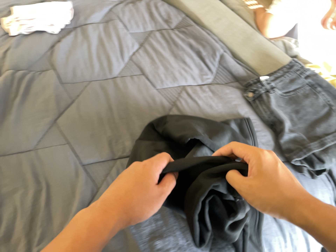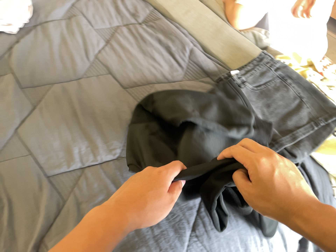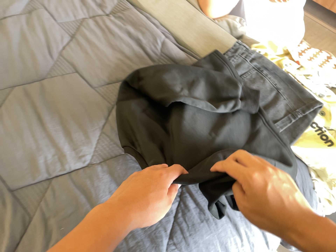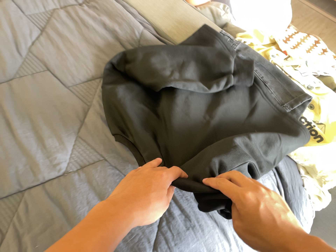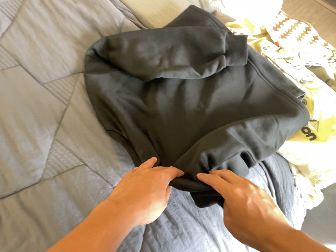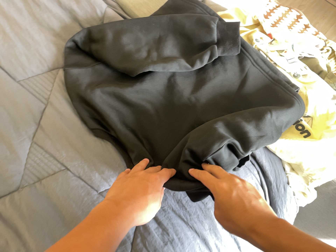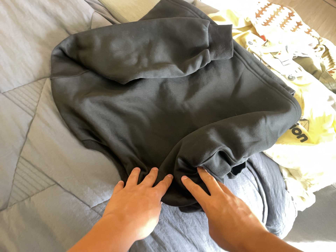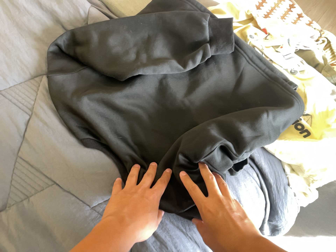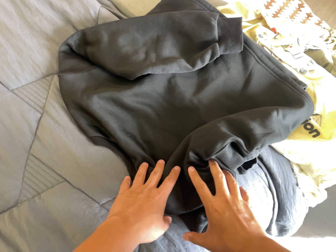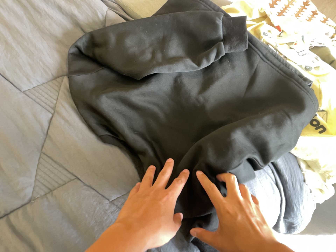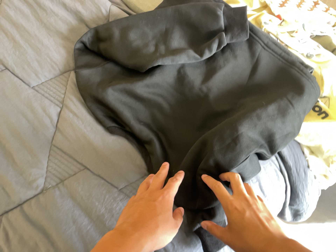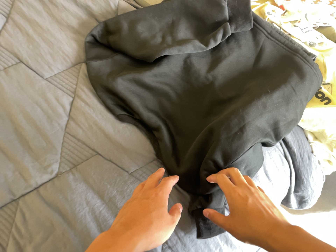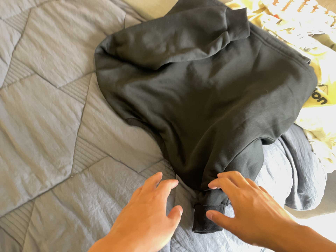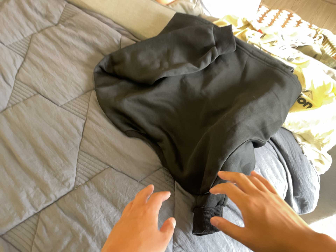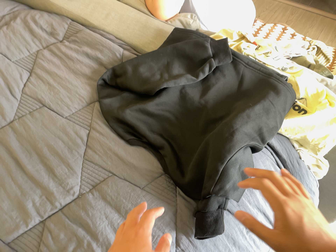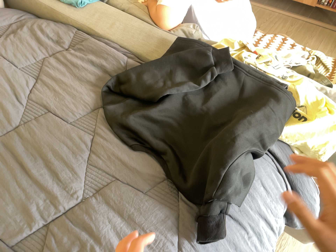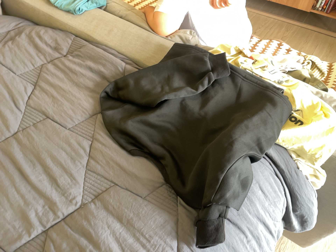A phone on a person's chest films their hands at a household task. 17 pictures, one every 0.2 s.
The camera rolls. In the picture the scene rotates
counterclockwise.
0.0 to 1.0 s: The camera swings to its right by about 15 degrees, and the scene slides to the left. It travels forward, toward the top of its view and to its right, about 30 cm, so what stands in front looms larger. Its aim tips toward the bottom of its view by about 15 degrees. It rolls about its line of sight by about 10 degrees, and the scene rotates counterclockwise.
1.0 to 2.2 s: The camera shifts only a little, or ends up much as it began.
2.2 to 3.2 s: The camera travels backward and toward the bottom of its view, about 14 cm, so what stands in front gets smaller. Its aim tips toward the top of its view by about 15 degrees.
The film runs backward here.
